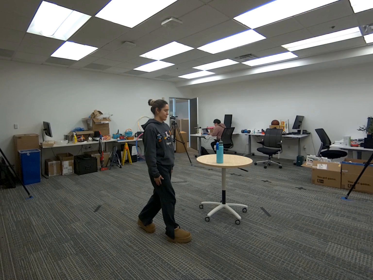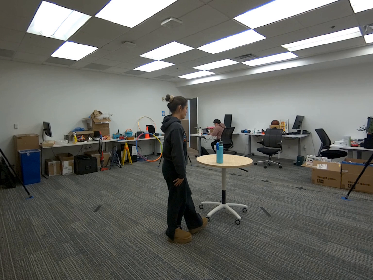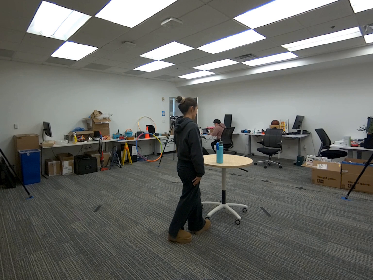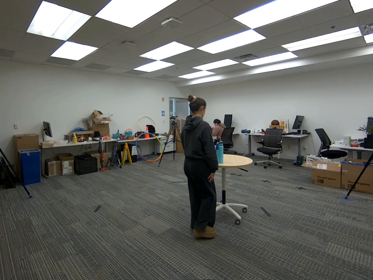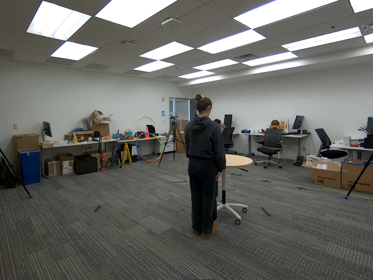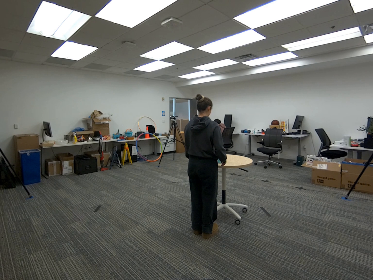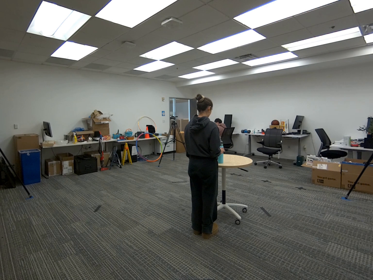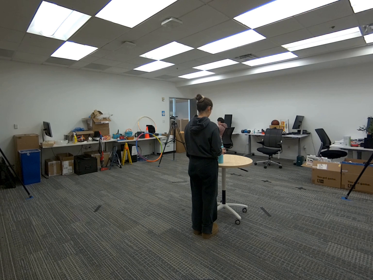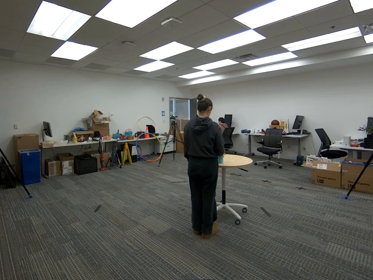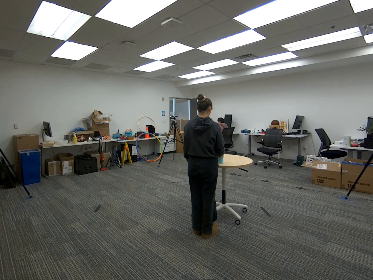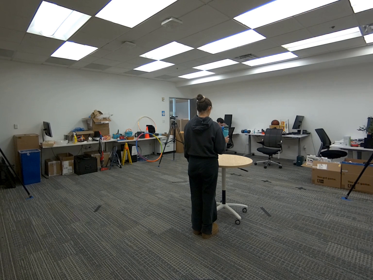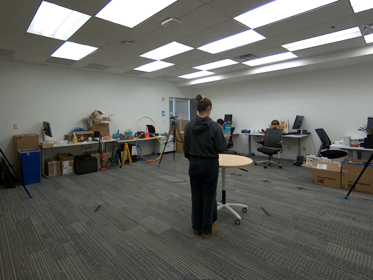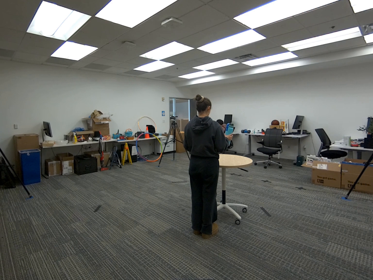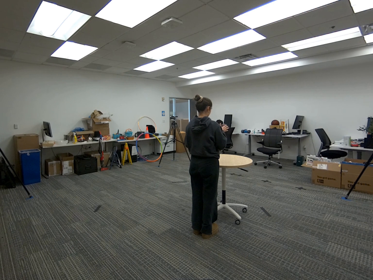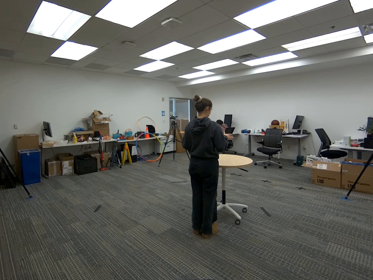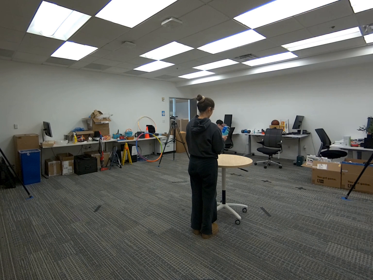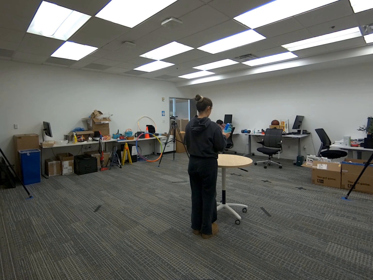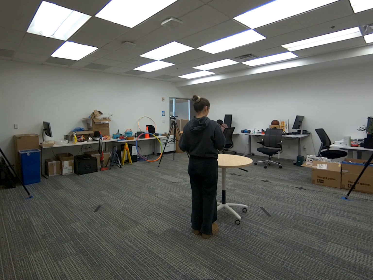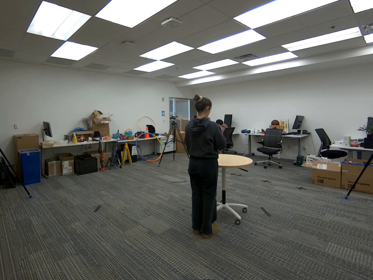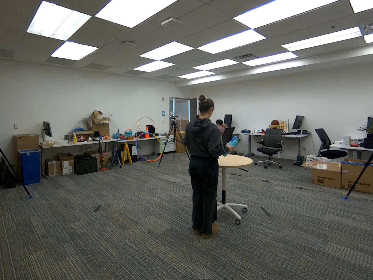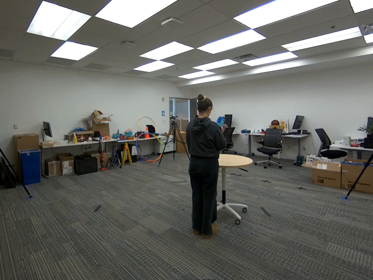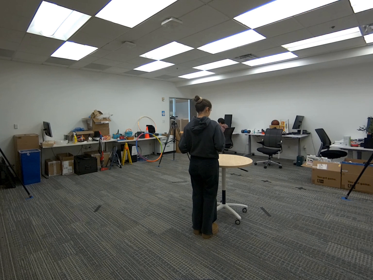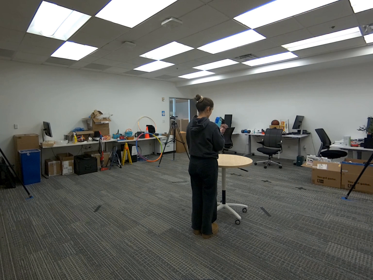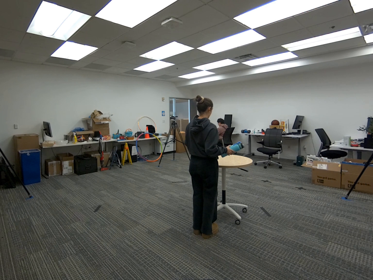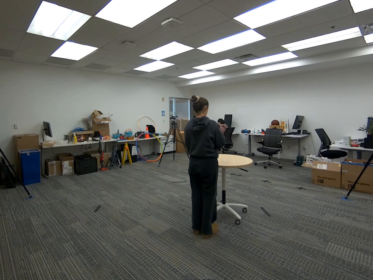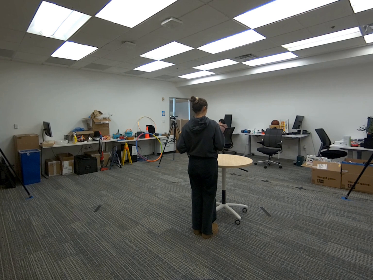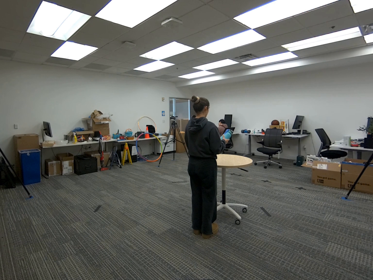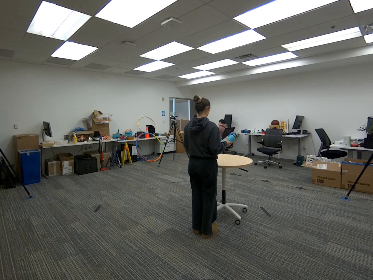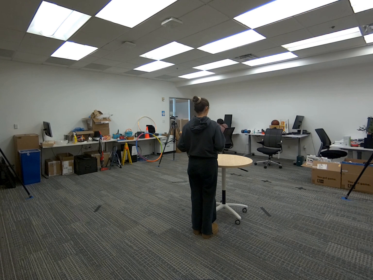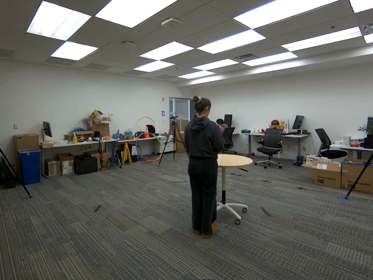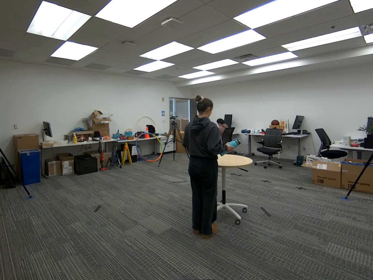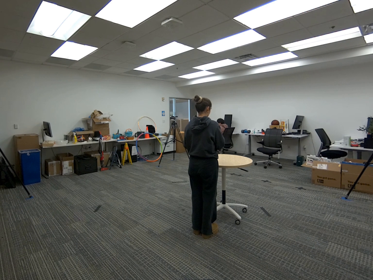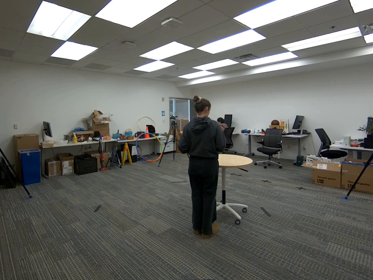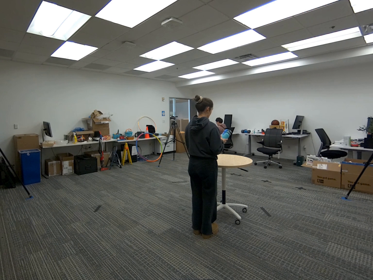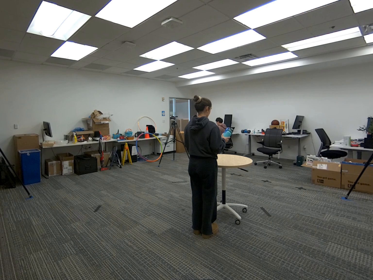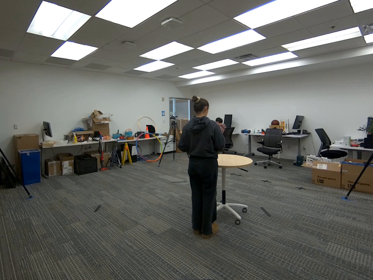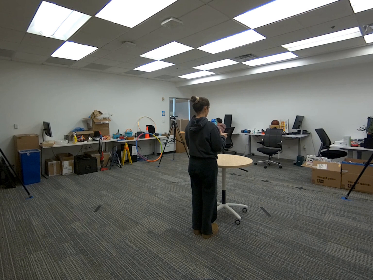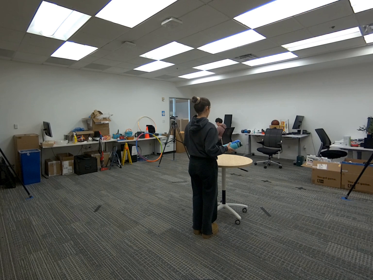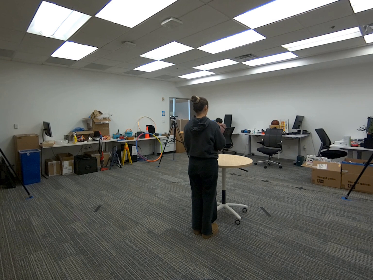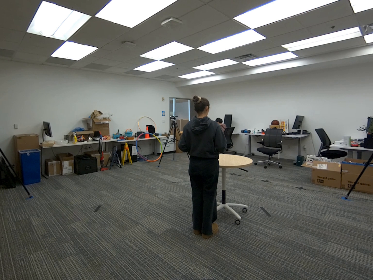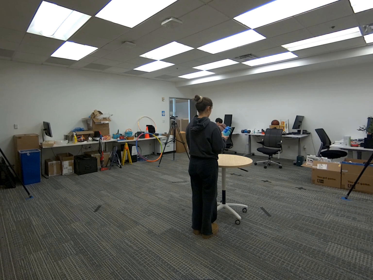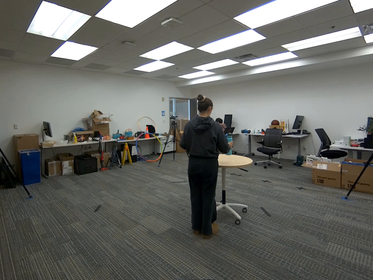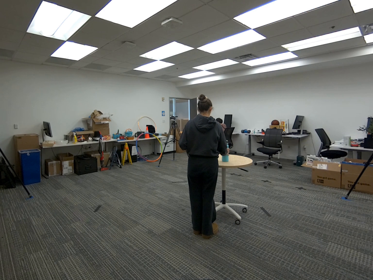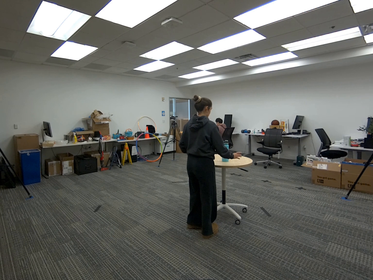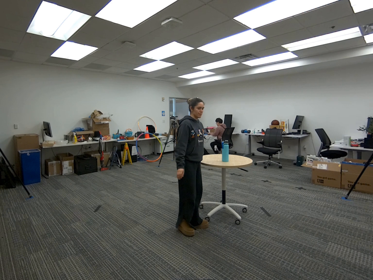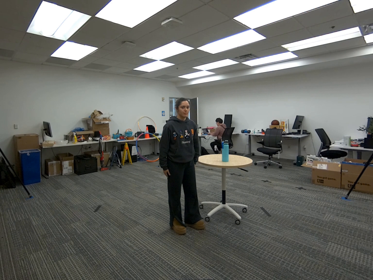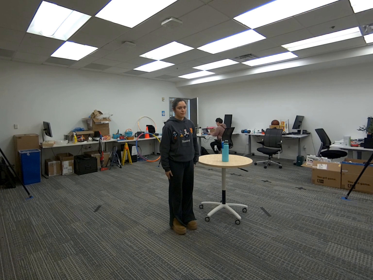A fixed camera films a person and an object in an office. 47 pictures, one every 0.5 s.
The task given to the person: Walk to the cyan water bottle on the round table. Pick it up with your right hand, toss it to your left hand, then pass it back and forth between your hands a few times. When finished, place the bottle back on the table.
